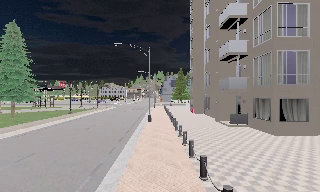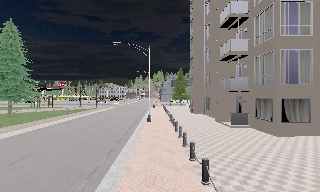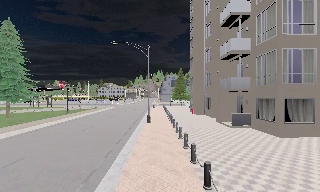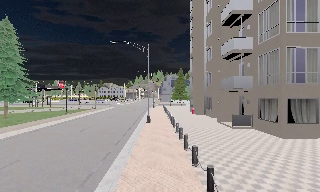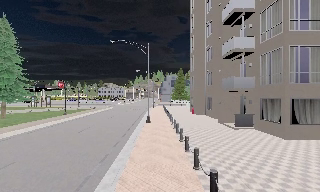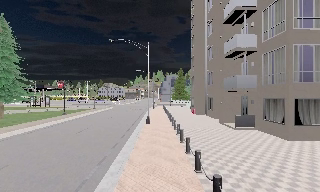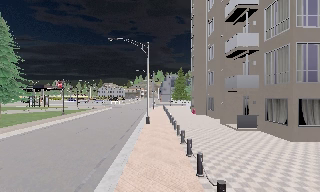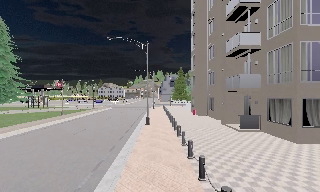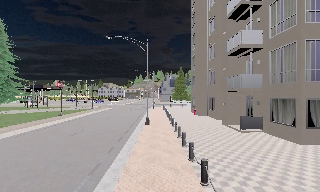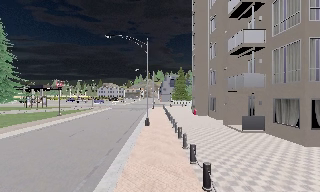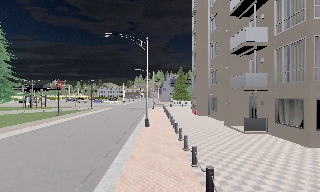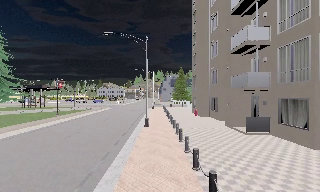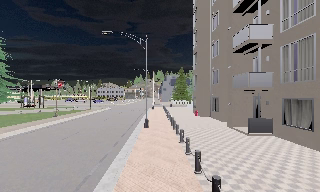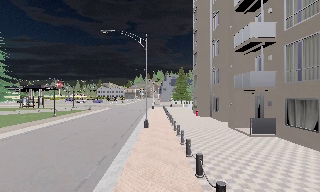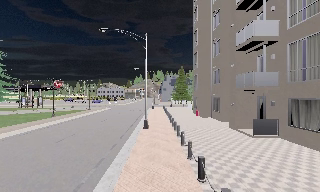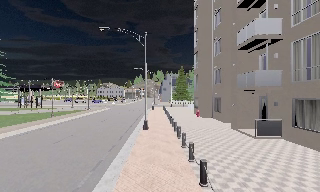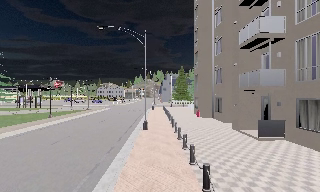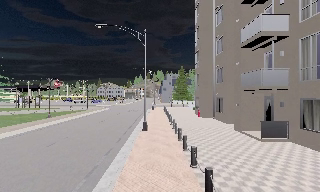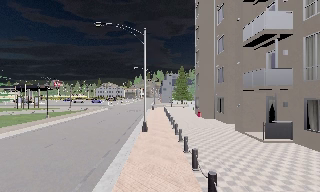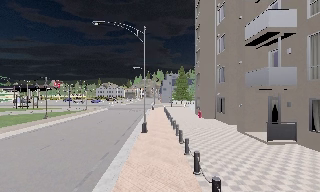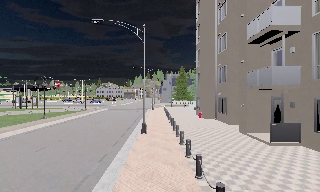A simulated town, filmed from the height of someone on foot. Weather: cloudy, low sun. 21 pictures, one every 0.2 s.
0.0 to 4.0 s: The camera travels forward, about 5 m, so what stands in front looms larger.
The film runs forward here.
